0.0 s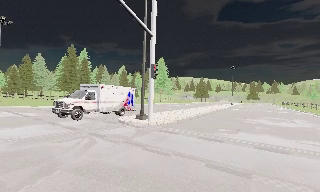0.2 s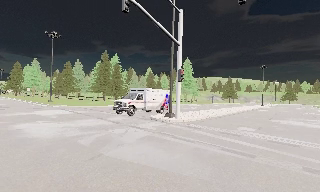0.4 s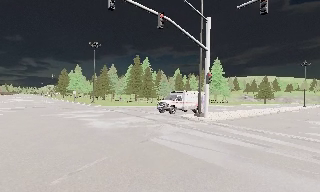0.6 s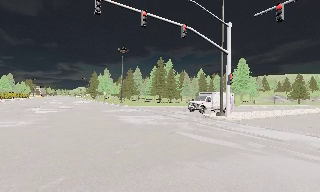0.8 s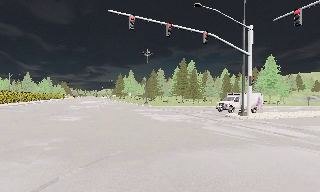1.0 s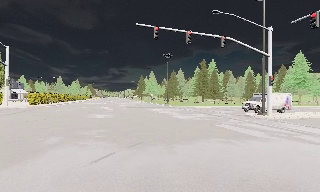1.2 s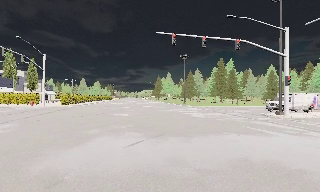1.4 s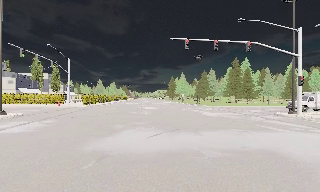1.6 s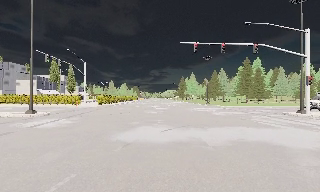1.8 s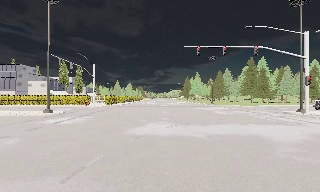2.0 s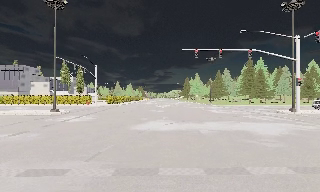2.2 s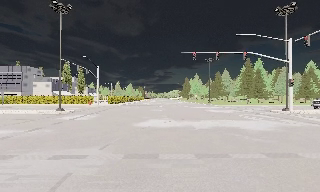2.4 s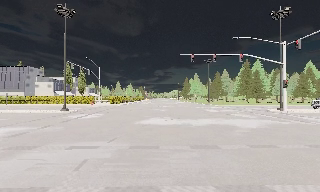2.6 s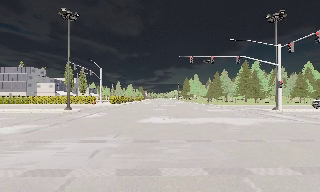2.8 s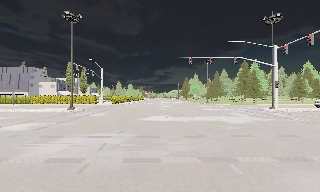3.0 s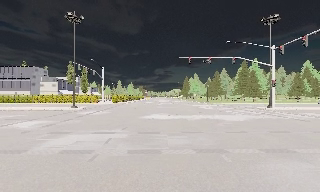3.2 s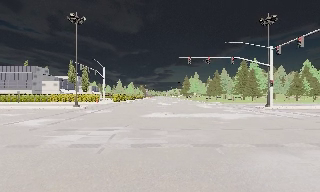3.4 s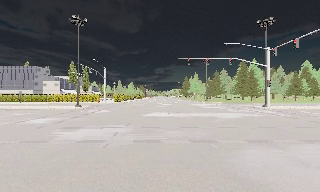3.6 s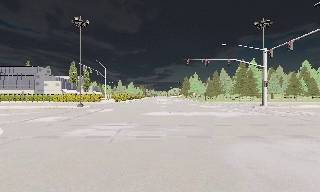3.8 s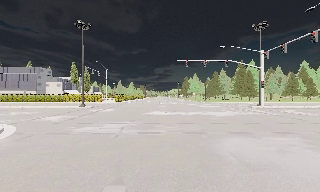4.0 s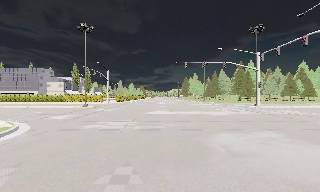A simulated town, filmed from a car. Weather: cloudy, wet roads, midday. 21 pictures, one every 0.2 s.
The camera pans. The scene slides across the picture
to the right.
The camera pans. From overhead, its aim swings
counterclockwise.
0.0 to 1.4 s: The camera pans to its left, which is counterclockwise from overhead, by about 55 degrees. It travels backward, about 10 m.
1.4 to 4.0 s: The camera travels backward, about 10 m, so what stands in front gets smaller. It loses speed.
The film runs backward here.
